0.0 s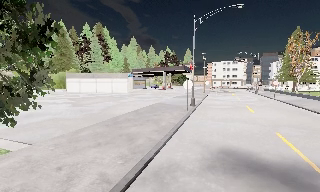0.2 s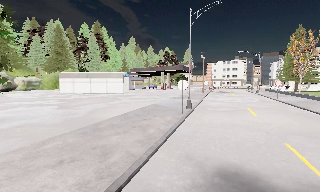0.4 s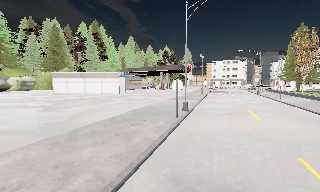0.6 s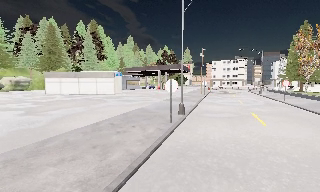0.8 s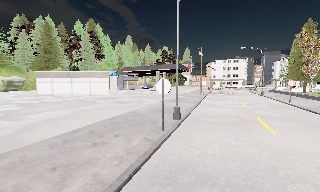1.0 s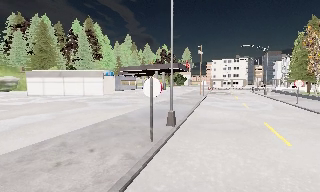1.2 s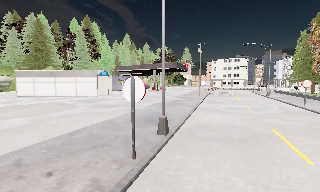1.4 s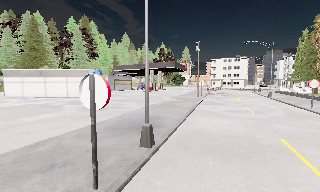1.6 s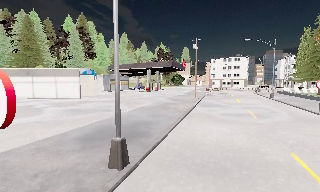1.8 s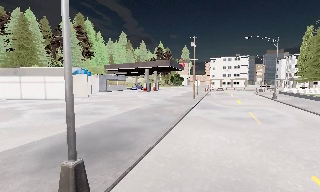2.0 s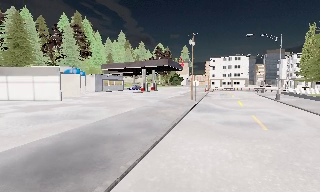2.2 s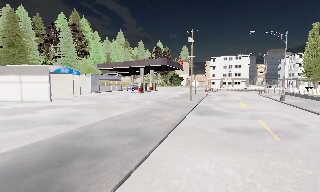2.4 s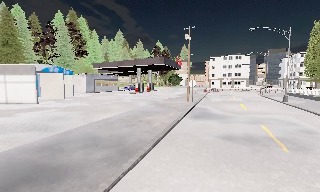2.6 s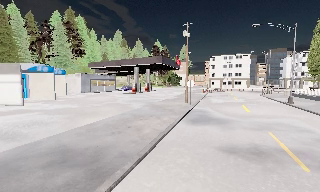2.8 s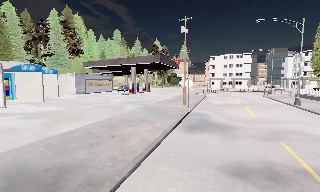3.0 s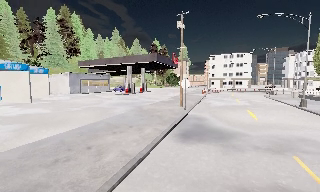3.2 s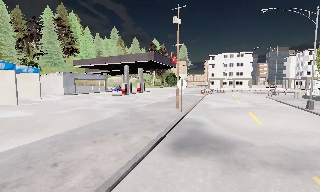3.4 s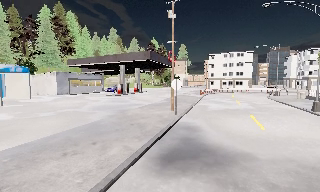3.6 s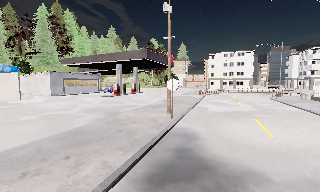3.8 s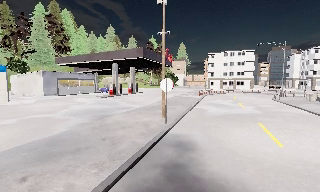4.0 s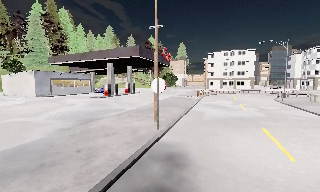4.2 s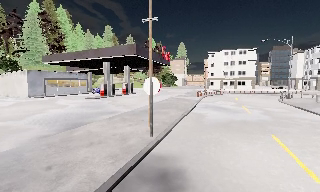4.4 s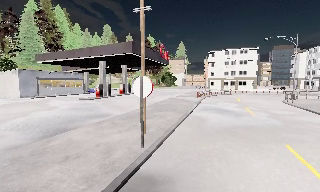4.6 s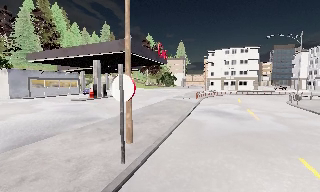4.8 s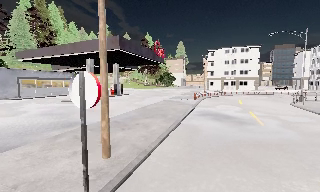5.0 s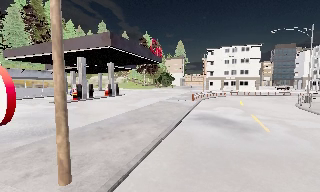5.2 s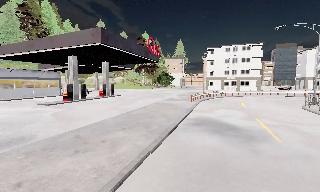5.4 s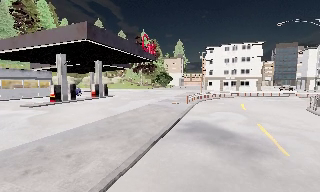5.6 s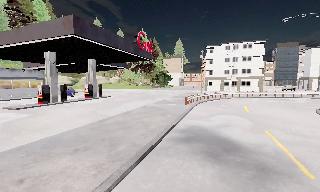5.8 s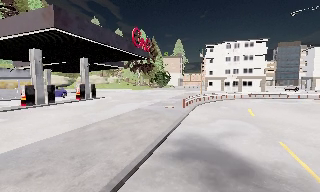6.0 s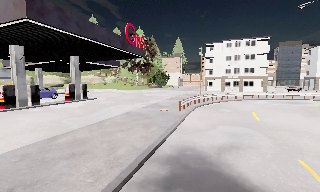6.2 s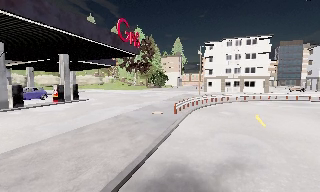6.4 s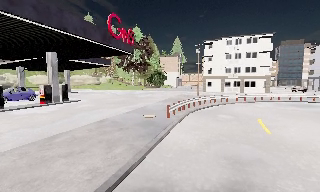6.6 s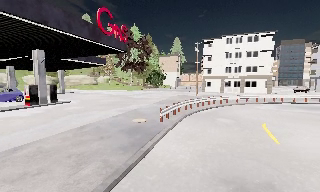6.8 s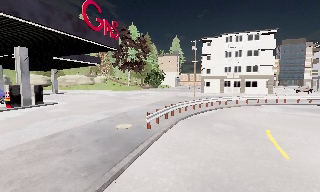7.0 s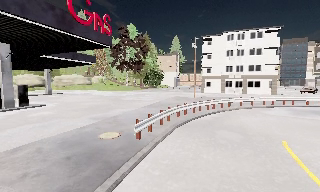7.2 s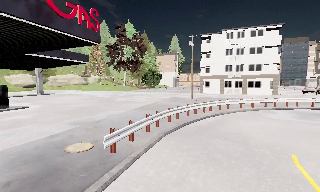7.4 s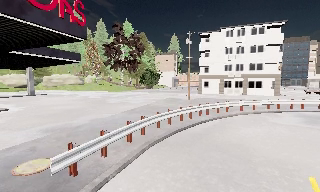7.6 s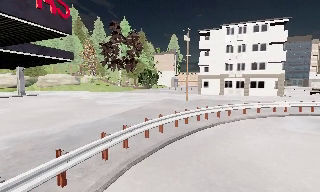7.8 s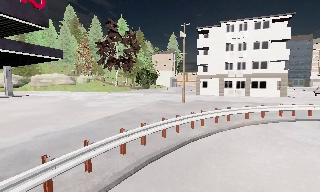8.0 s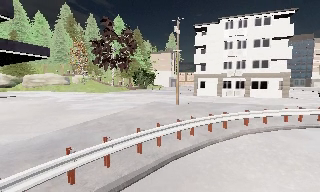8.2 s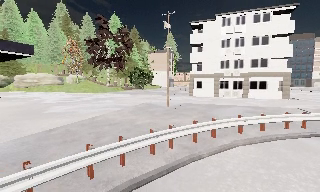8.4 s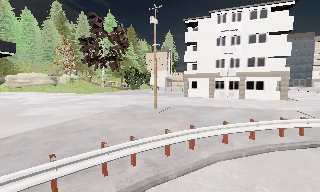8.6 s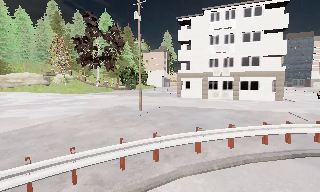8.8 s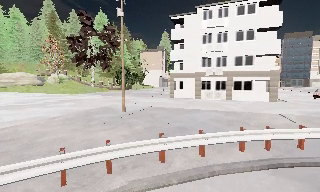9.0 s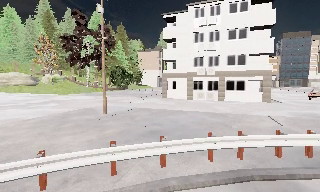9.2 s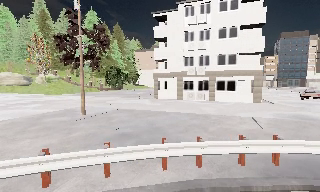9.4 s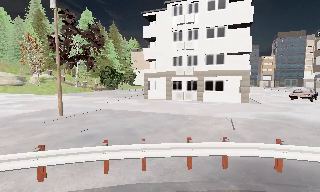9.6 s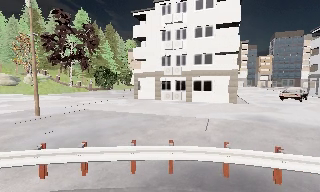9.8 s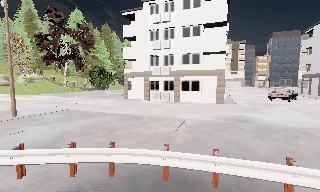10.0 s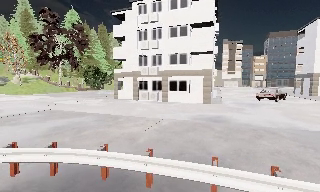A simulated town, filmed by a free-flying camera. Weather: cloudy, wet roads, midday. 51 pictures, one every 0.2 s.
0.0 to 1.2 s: The camera travels forward, about 8 m, so what stands in front looms larger.
1.2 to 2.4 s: The camera travels forward and to its right, about 7 m, so what stands in front looms larger.
2.4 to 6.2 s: The camera travels forward, about 20 m, so what stands in front looms larger.
6.2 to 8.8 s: The camera travels forward and to its right, about 17 m, so what stands in front looms larger.
8.8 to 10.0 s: The camera travels to its right, about 8 m, so close, fixed things drift to the left.
The film runs backward here.
